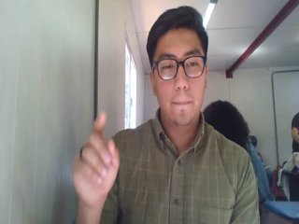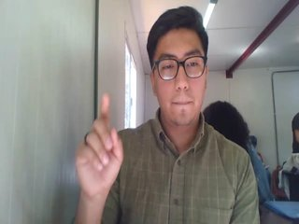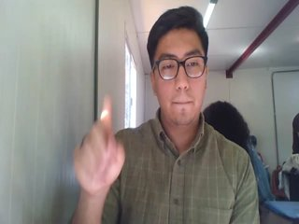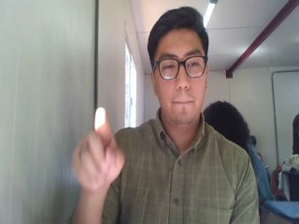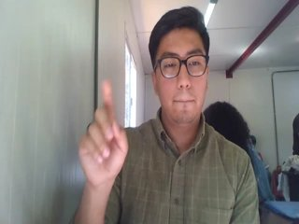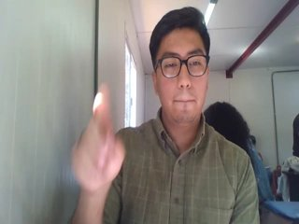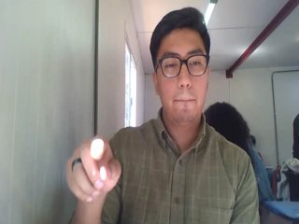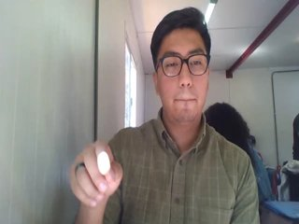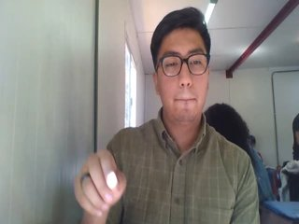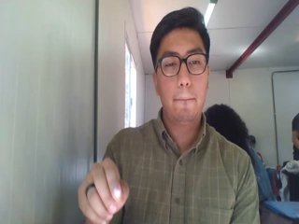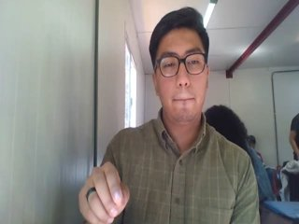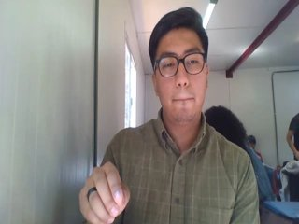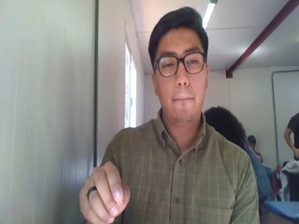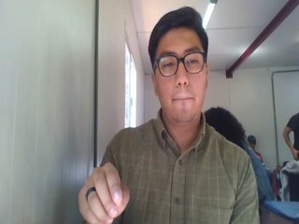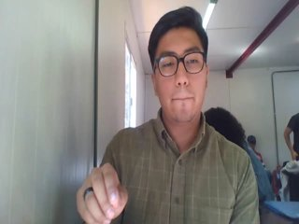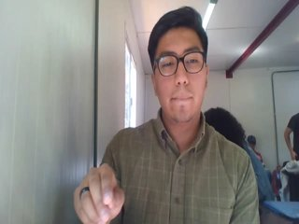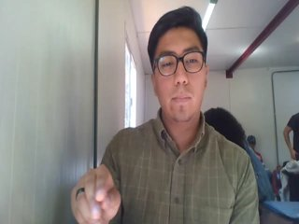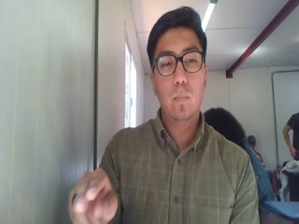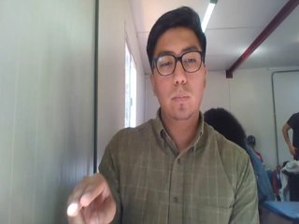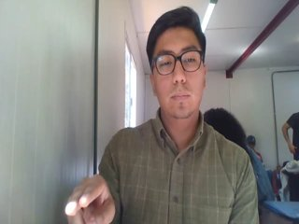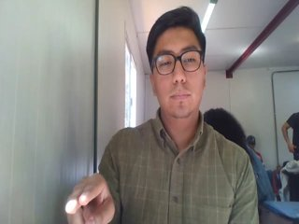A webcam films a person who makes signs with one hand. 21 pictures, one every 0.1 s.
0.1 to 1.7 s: Double click with one finger.
